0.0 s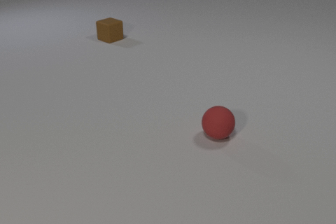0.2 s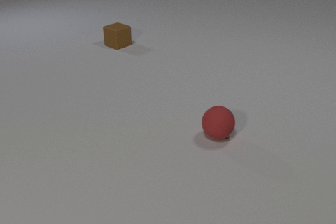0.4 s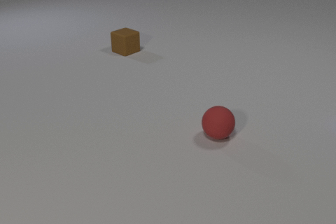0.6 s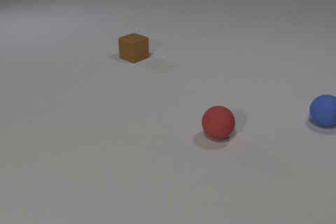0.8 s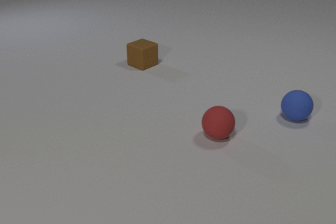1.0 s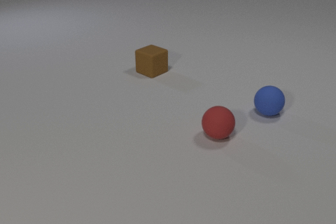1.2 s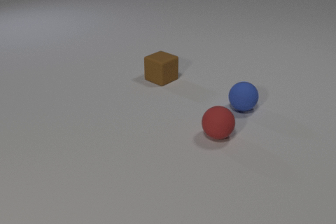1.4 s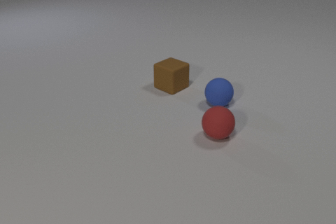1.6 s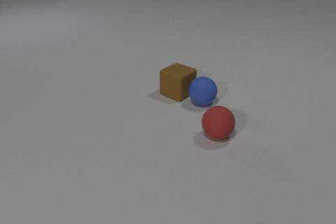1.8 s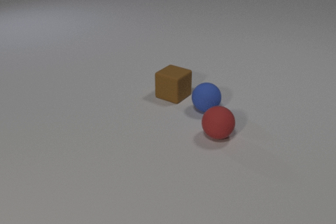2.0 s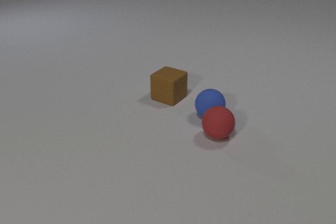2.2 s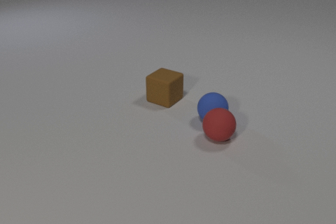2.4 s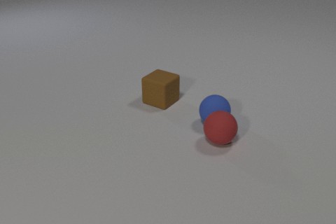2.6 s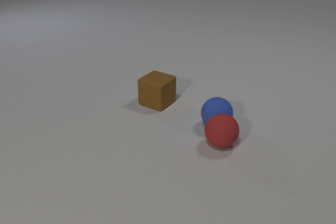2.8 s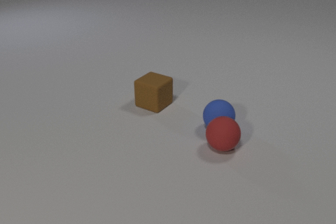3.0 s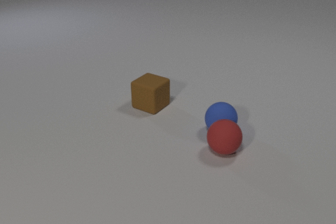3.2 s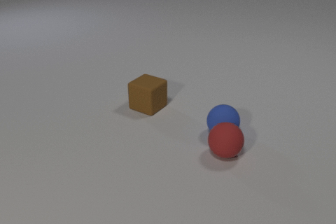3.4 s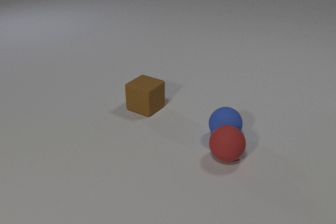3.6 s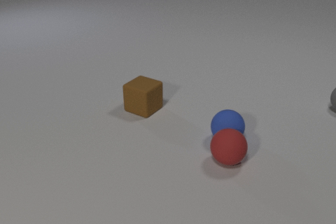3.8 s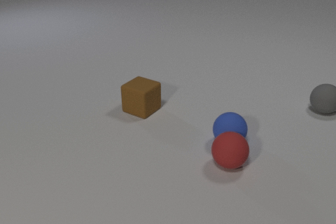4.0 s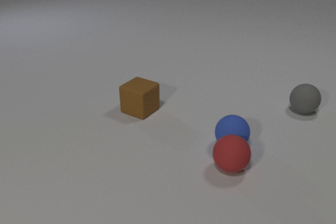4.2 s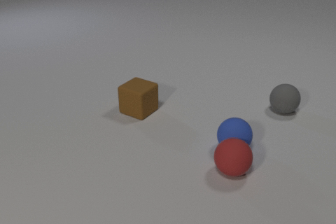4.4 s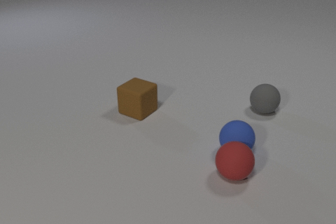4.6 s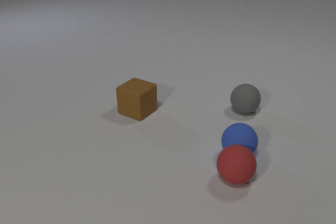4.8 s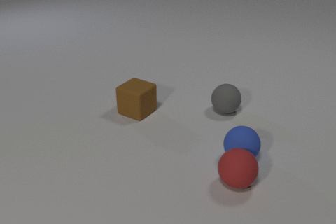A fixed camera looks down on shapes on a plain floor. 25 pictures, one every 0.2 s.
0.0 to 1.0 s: The blue rubber sphere comes in at the right edge, rolls to the left. The brown rubber cube slides toward the camera and to the right.
1.0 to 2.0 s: The blue rubber sphere rolls to the left. The brown rubber cube slides toward the camera. The blue rubber sphere and the brown rubber cube collide.
2.0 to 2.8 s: The blue rubber sphere rolls toward the camera and to the right. The brown rubber cube slides to the left and toward the camera. The red rubber sphere rolls toward the camera. The blue rubber sphere and the red rubber sphere collide.
2.8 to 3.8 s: The blue rubber sphere rolls toward the camera and to the right. The brown rubber cube slides to the left and toward the camera. The red rubber sphere rolls toward the camera. The gray rubber sphere comes in at the right edge, rolls to the left and toward the camera.
3.8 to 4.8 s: The blue rubber sphere rolls toward the camera and to the right. The red rubber sphere rolls toward the camera. The gray rubber sphere rolls to the left.
What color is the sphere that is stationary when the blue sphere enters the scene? red.
What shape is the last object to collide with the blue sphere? sphere.
Are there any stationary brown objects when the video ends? yes.
